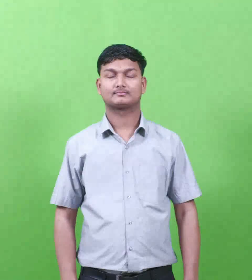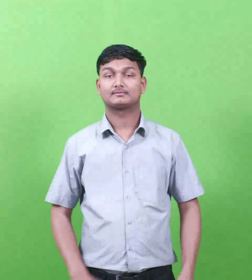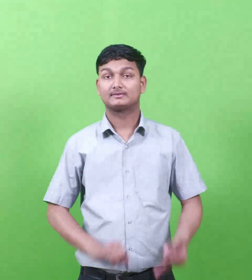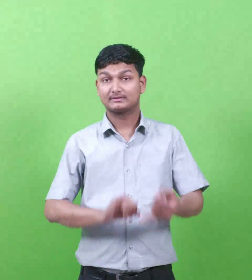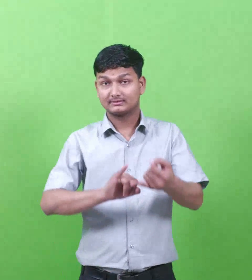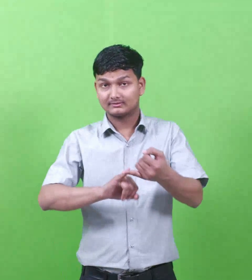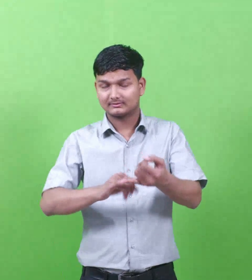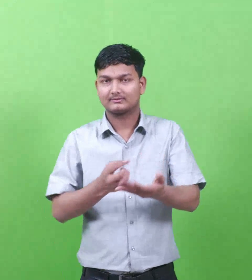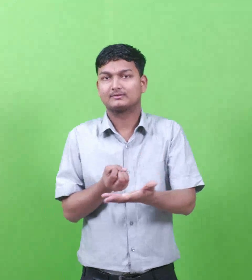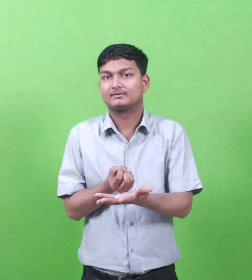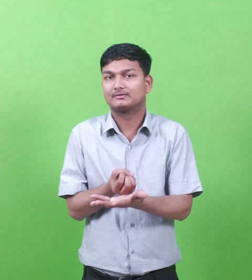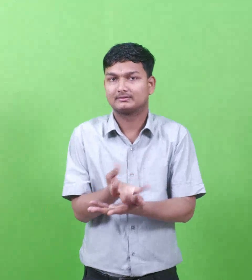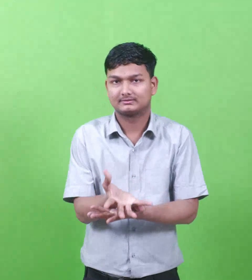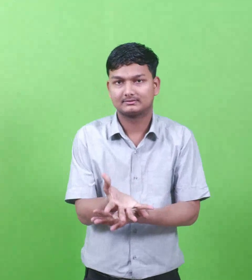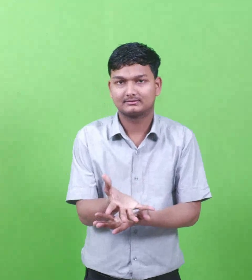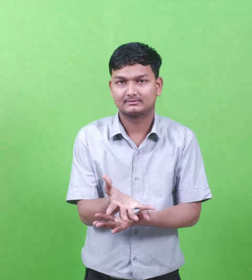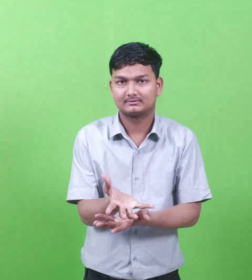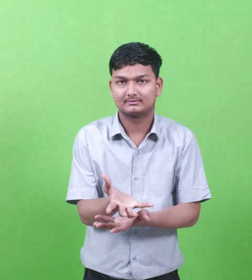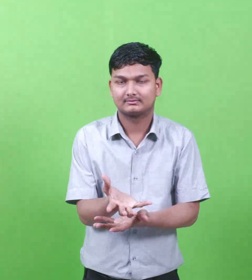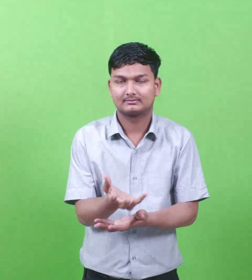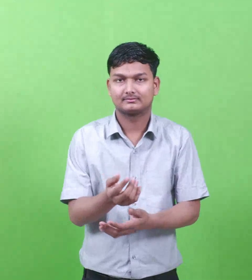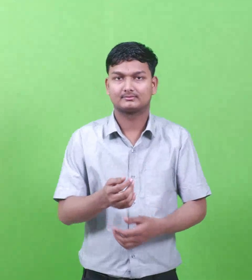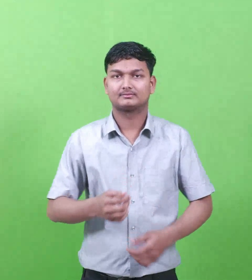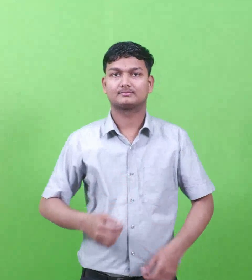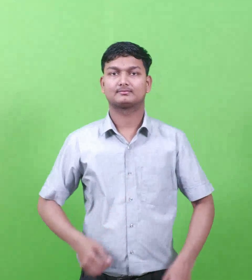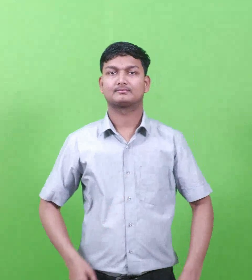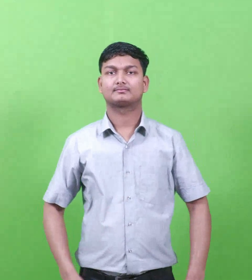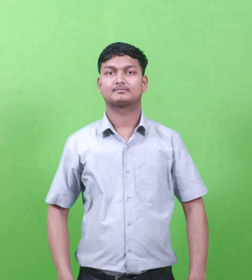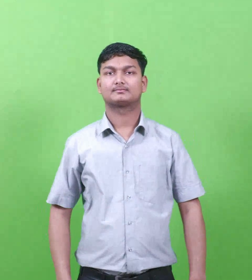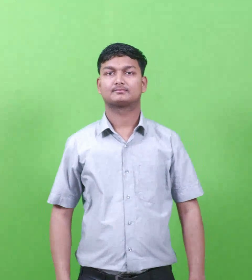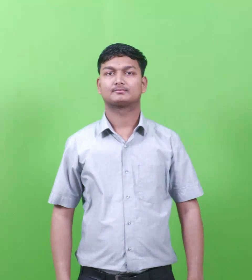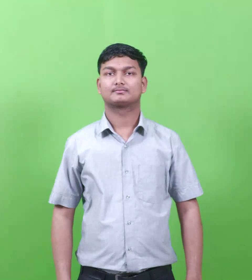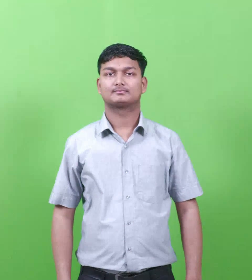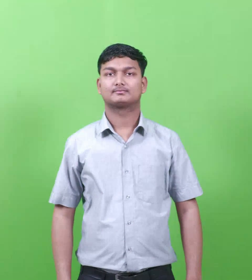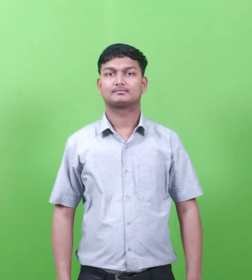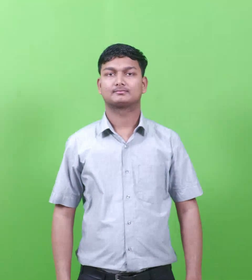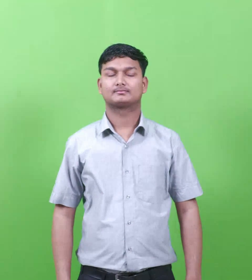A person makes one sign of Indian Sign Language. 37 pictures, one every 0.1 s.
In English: plain of sharon
